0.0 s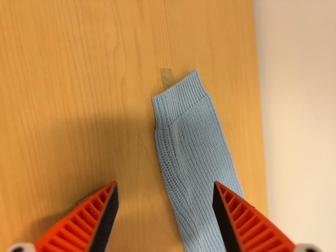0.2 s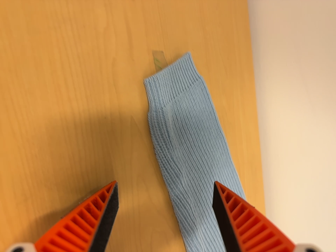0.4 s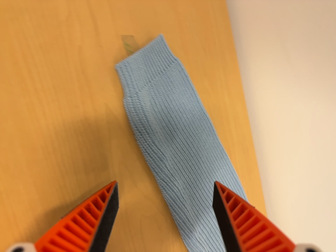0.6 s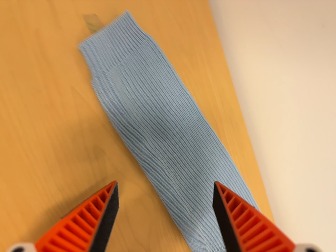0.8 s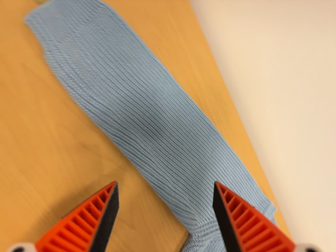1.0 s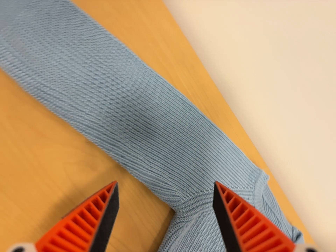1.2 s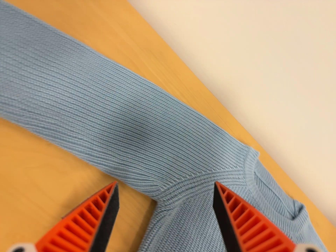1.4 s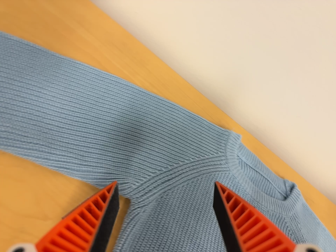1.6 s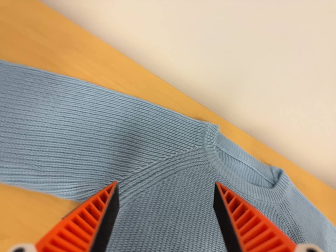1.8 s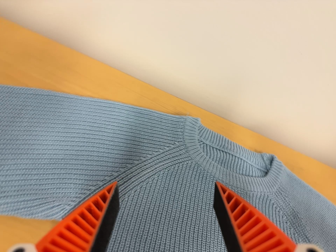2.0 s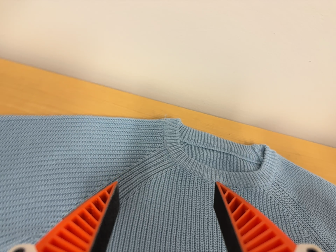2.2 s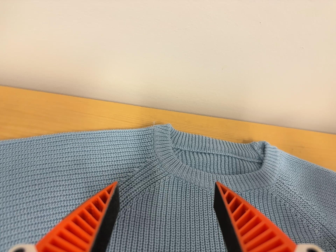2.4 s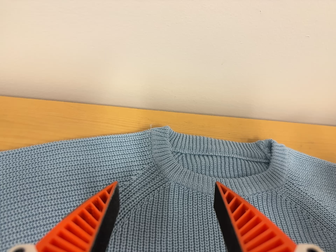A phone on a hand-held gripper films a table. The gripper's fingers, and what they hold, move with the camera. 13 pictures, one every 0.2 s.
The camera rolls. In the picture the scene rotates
counterclockwise.
The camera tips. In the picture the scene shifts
upward.
0.0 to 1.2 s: The camera travels to its right and toward the bottom of its view, about 22 cm, so close, fixed things drift to the left. Its aim tips toward the bottom of its view by about 10 degrees, and the scene shifts upward. It rolls about its line of sight by about 35 degrees, and the scene rotates counterclockwise.
1.2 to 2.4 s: The camera travels to its right and forward, about 26 cm, so close, fixed things drift to the left. It rolls about its line of sight by about 40 degrees, and the scene rotates counterclockwise.
The film runs backward here.
